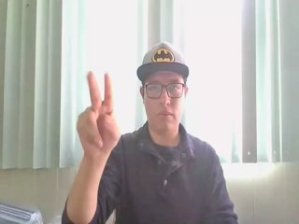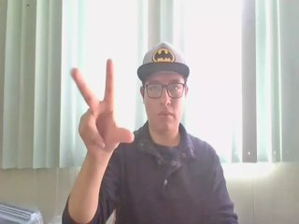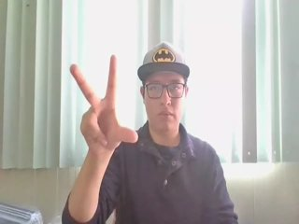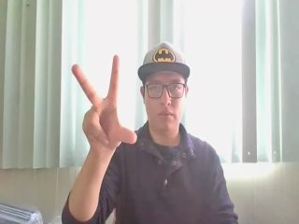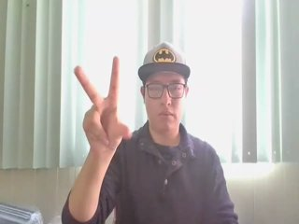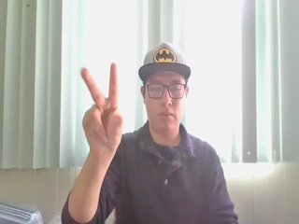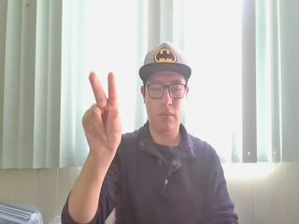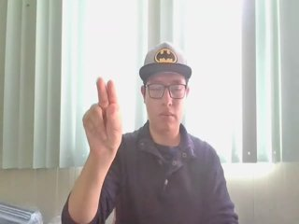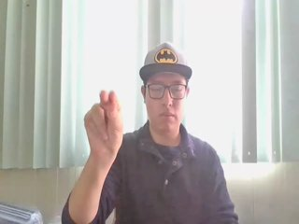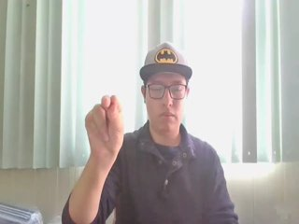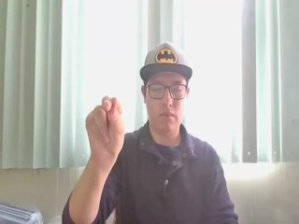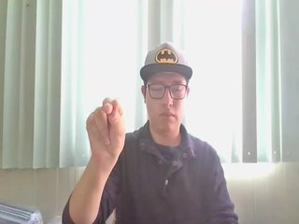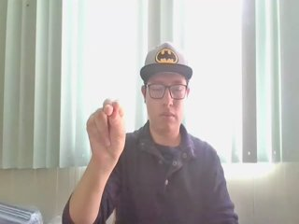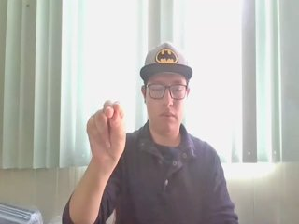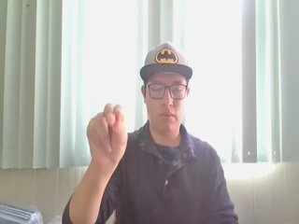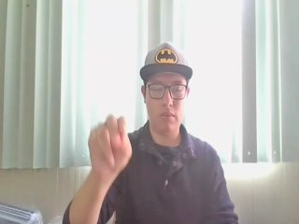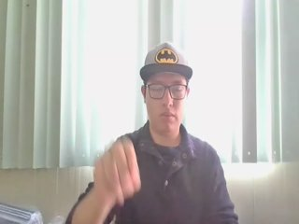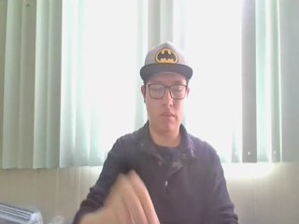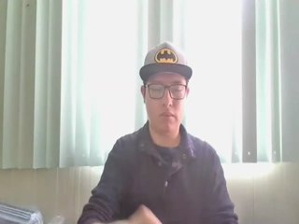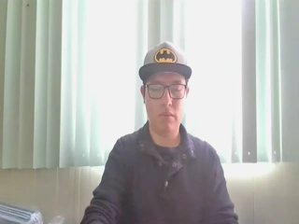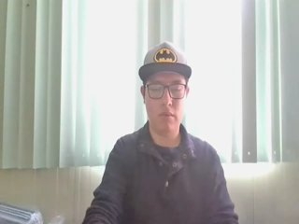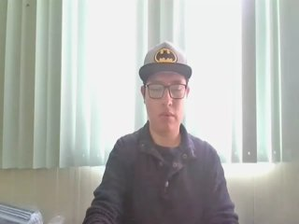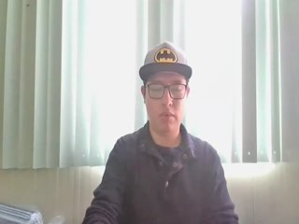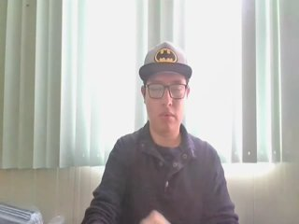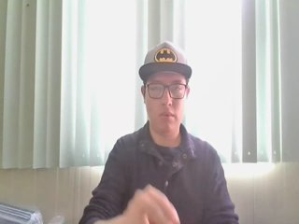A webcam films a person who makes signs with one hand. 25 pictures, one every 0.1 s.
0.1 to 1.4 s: Zoom out.
1.5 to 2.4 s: Pointing with two fingers.
